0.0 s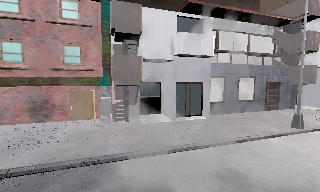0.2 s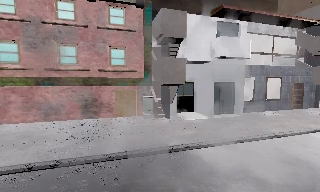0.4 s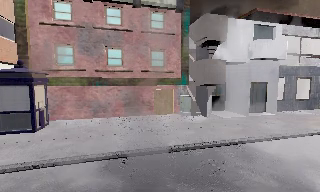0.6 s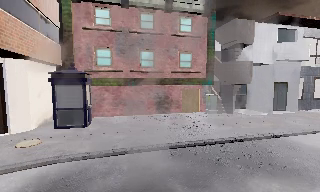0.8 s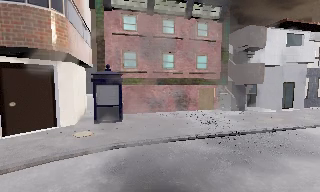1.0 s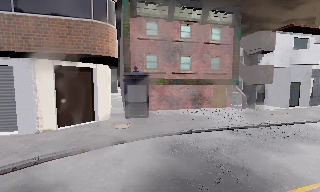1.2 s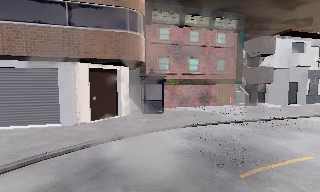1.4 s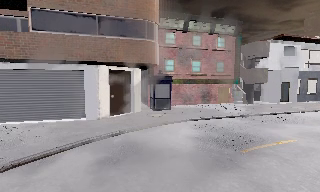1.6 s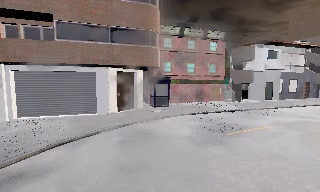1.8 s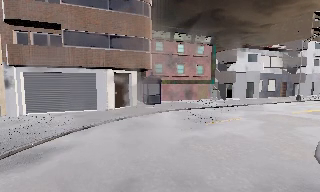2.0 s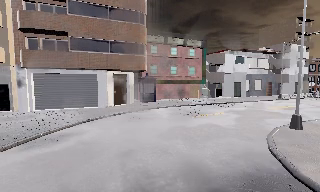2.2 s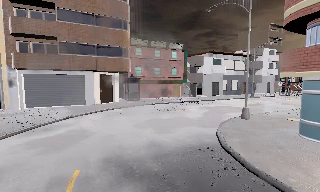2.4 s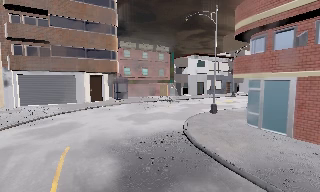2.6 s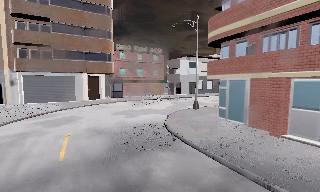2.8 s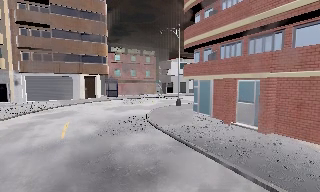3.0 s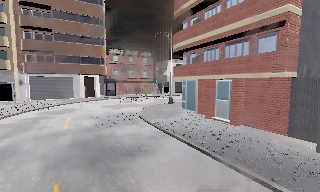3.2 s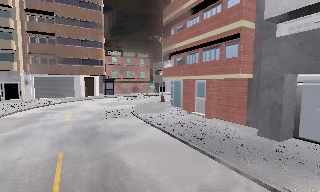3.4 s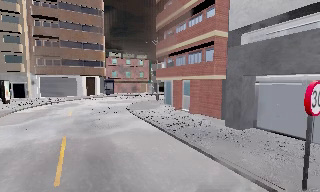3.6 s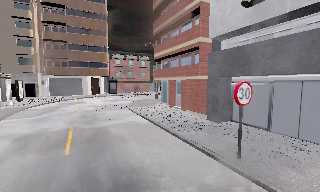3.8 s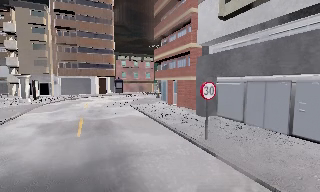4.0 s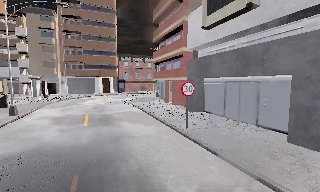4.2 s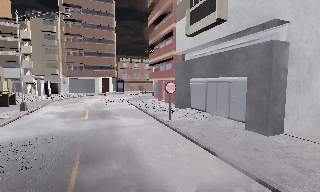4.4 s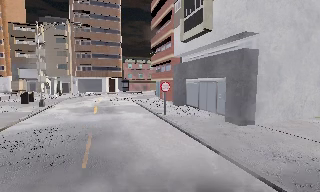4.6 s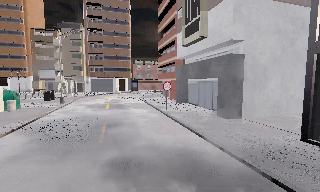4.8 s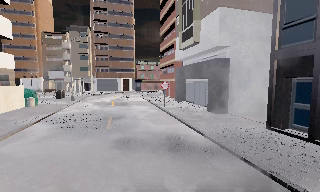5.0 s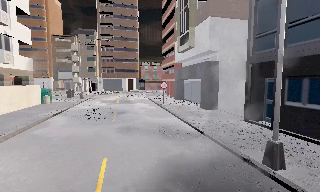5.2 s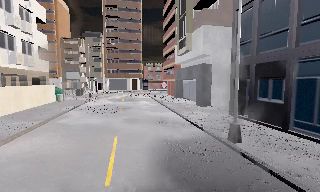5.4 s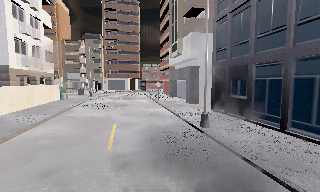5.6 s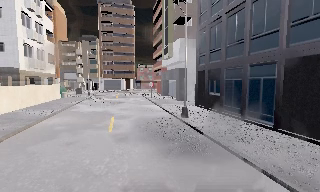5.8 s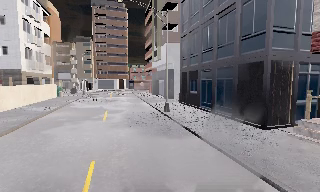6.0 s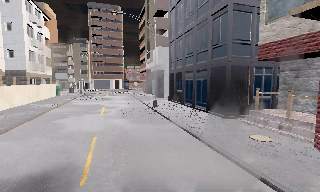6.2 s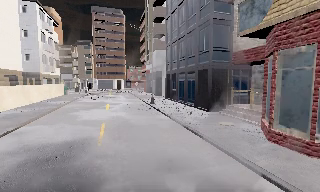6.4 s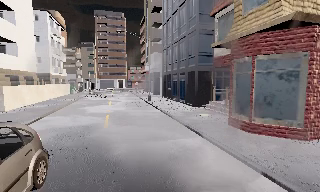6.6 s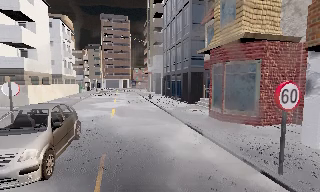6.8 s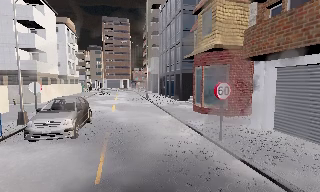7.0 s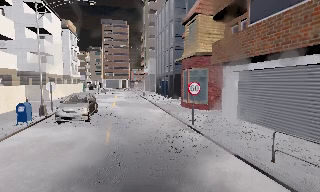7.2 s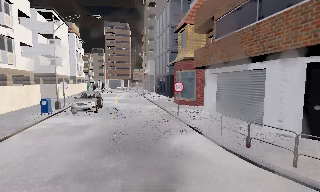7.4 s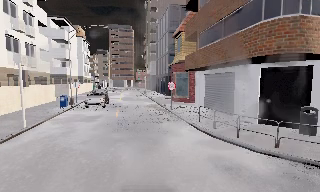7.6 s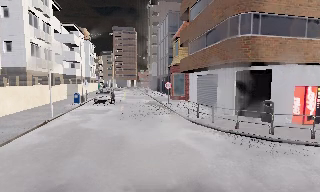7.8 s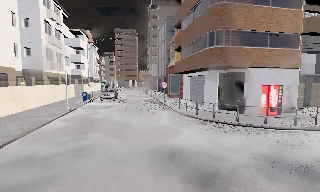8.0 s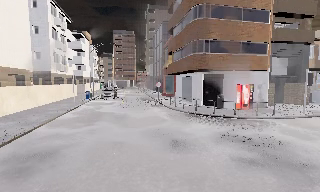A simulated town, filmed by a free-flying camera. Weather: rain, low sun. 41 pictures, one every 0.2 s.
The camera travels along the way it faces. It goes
backward.
0.0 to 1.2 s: The camera travels to its left and backward, about 12 m, so close, fixed things drift to the right.
1.2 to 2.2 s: The camera pans to its right, which is clockwise from overhead, by about 10 degrees. It travels backward, about 8 m, so what stands in front gets smaller.
2.2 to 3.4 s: The camera travels backward and to its right, about 11 m, so what stands in front gets smaller.
3.4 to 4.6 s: The camera pans to its left, which is counterclockwise from overhead, by about 10 degrees. It travels backward and to its right, about 10 m, so what stands in front gets smaller.
4.6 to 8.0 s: The camera travels backward, about 35 m, so what stands in front gets smaller.
The film runs backward here.
